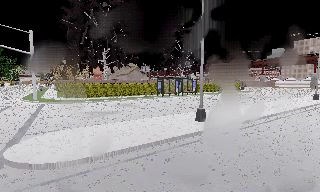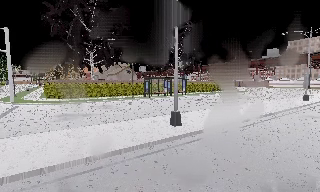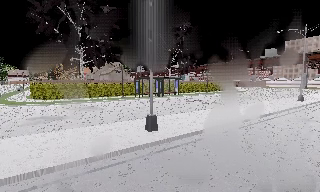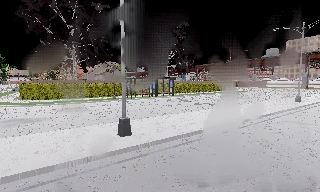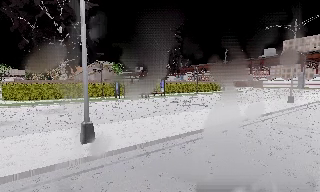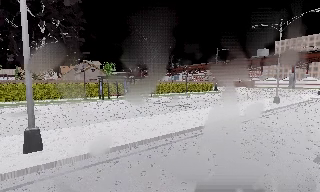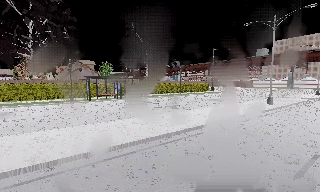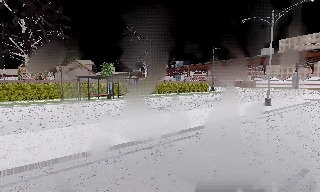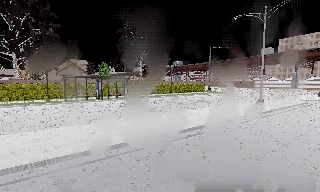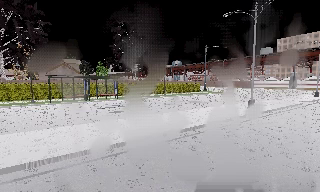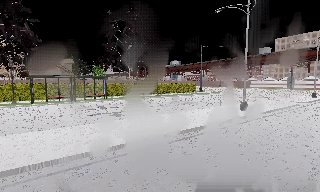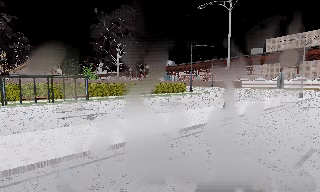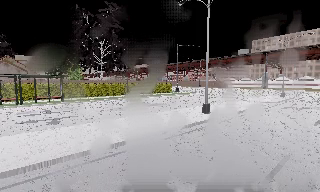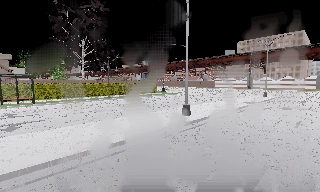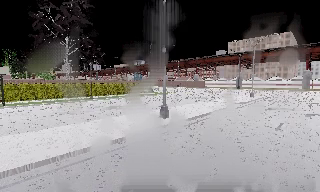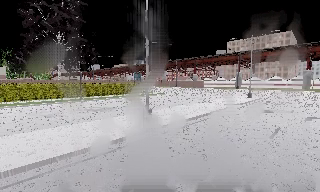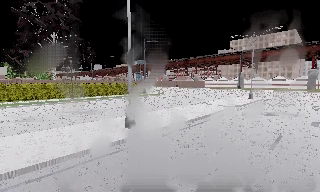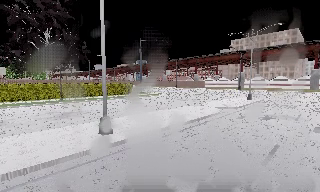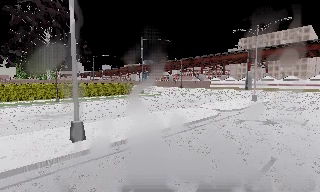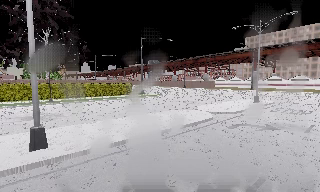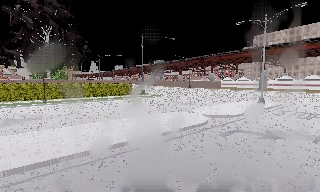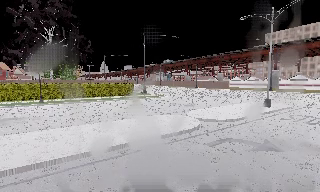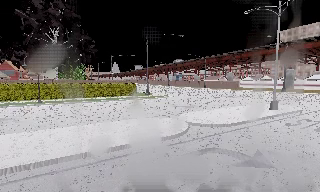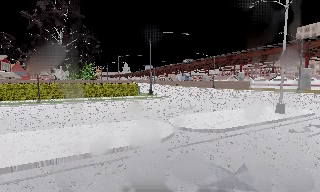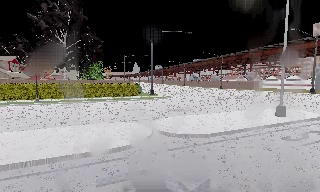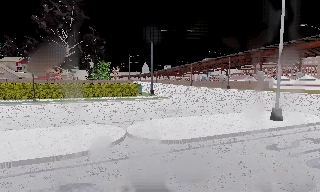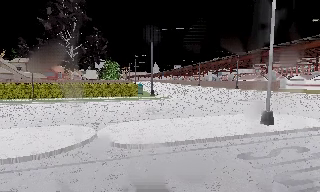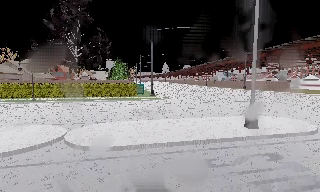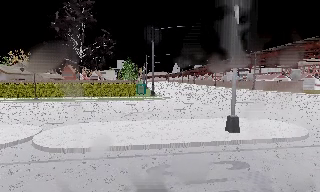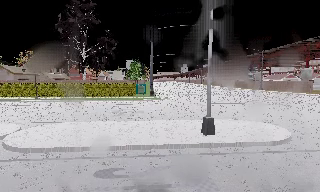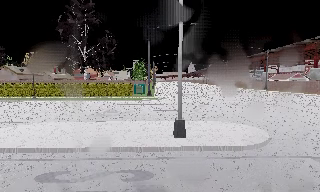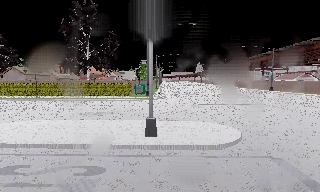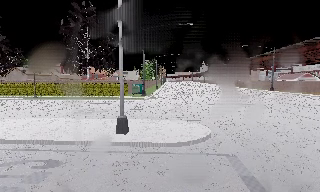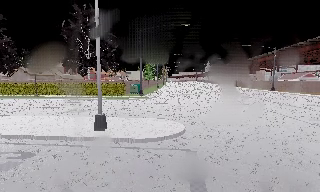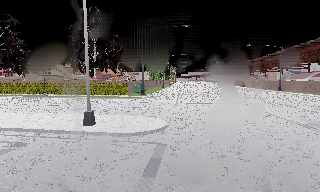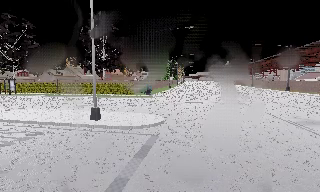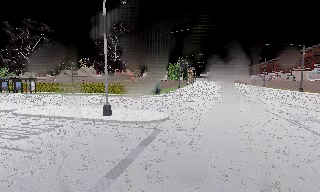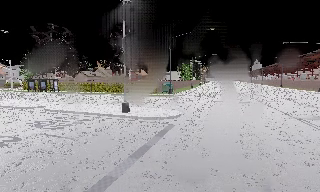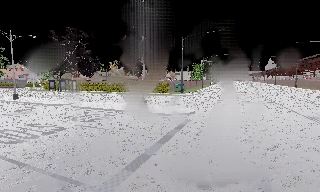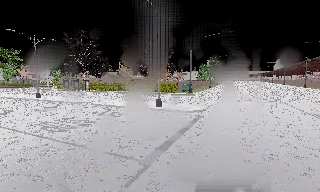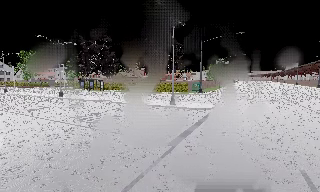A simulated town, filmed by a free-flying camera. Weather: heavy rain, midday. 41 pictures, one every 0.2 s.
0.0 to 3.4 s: The camera pans to its right, which is clockwise from overhead, by about 10 degrees. It travels to its right and forward, about 25 m, so close, fixed things drift to the left.
3.4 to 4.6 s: The camera pans to its left, which is counterclockwise from overhead, by about 20 degrees. It travels to its right and forward, about 9 m.
4.6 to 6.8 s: The camera pans to its left, which is counterclockwise from overhead, by about 35 degrees. It travels to its right, about 16 m, so close, fixed things drift to the left.
6.8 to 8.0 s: The camera swings to its left by about 20 degrees, and the scene slides to the right. It travels backward, about 6 m, so what stands in front gets smaller.
The film runs forward here.
